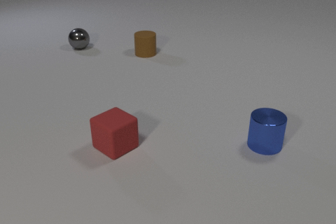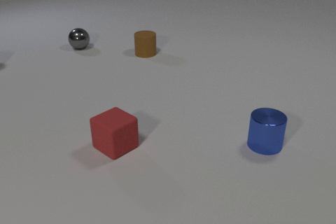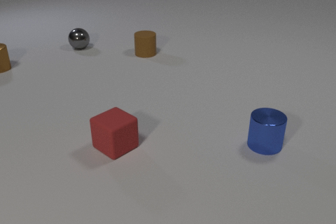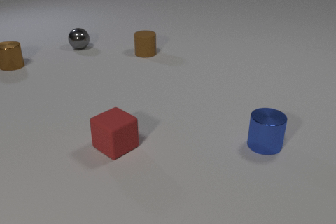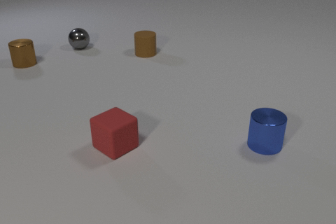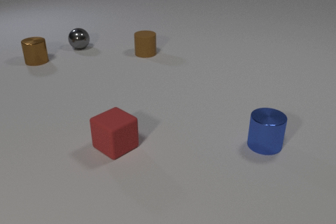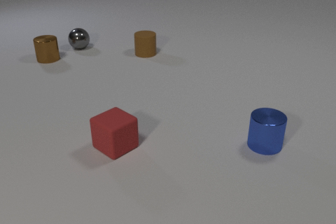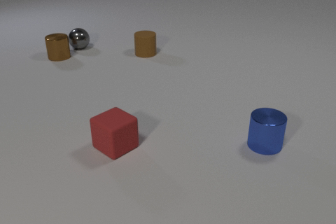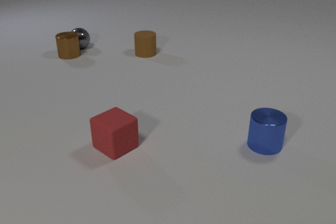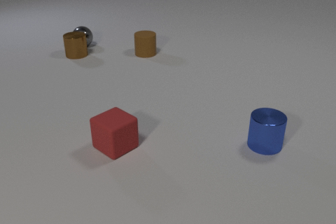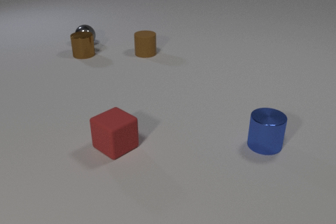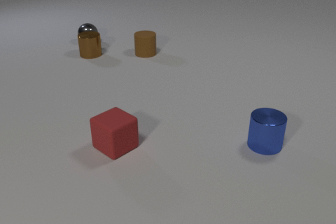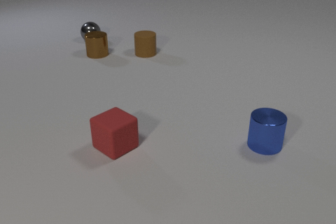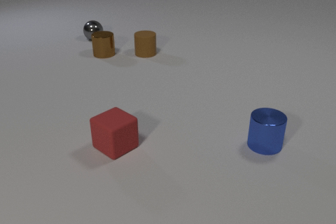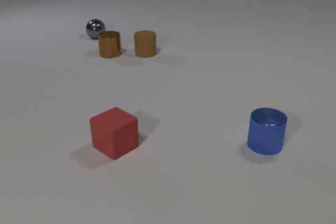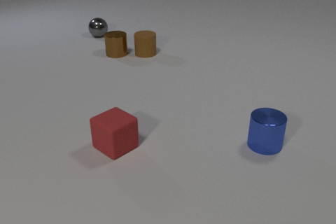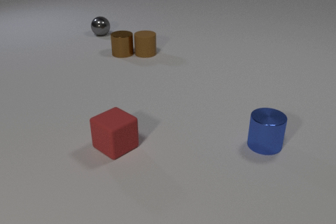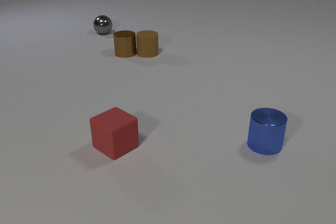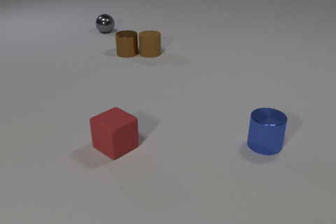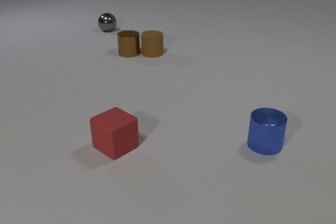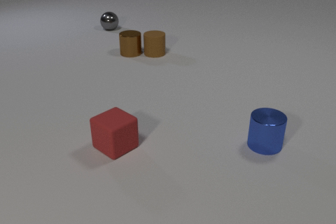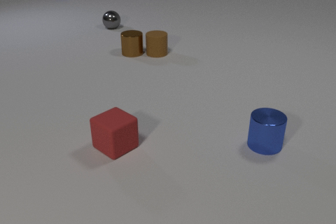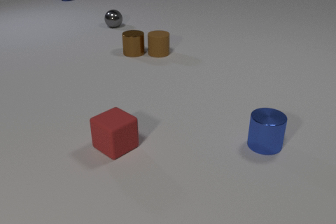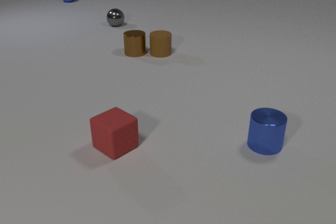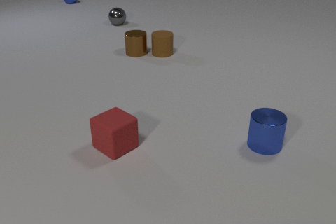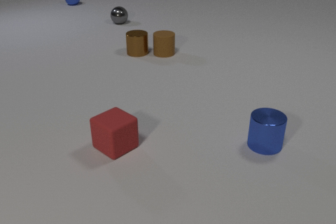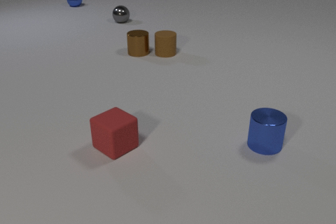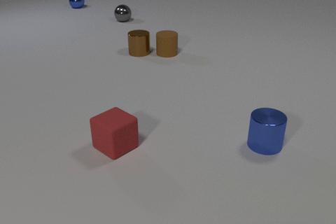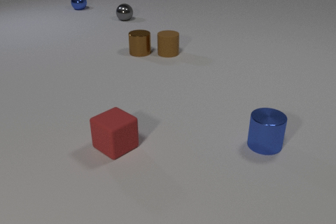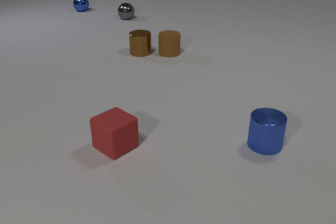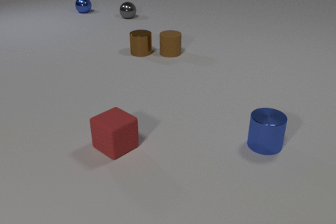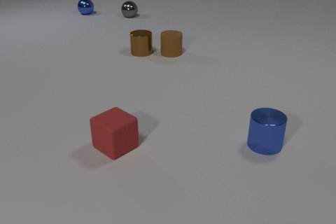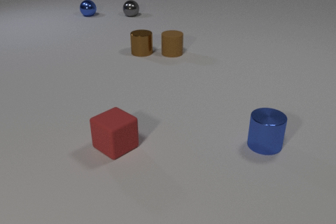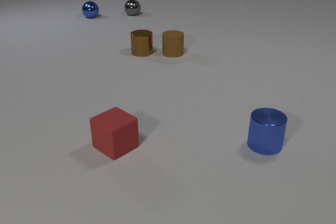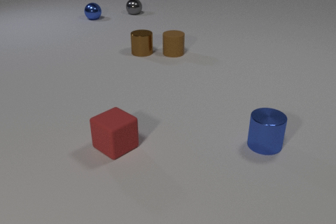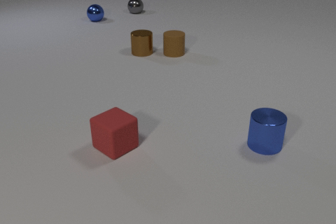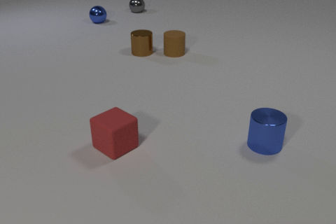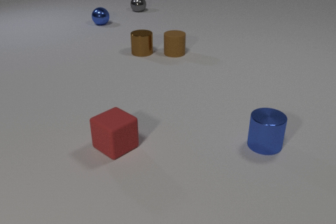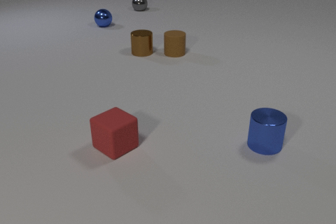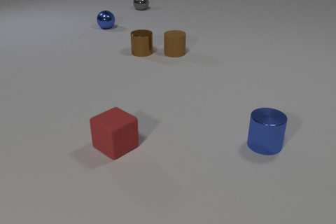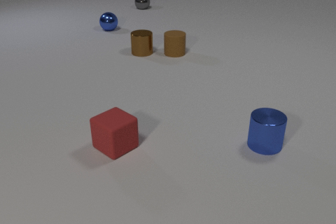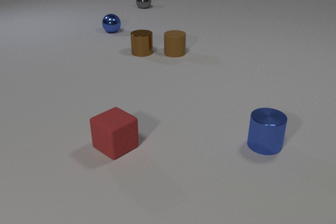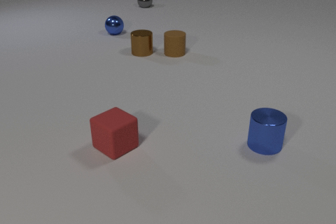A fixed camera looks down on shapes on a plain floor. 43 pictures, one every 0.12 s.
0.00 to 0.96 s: The brown metal cylinder comes in at the left edge, slides to the right. The brown metal cylinder and the gray metal sphere collide.
0.96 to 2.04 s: The brown metal cylinder slides to the right. The gray metal sphere rolls away from the camera and to the right. The brown metal cylinder and the brown rubber cylinder collide.
2.04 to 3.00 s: The brown metal cylinder slides to the right. The gray metal sphere rolls away from the camera and to the right. The brown rubber cylinder slides to the right. The blue metal sphere comes in at the top edge, rolls toward the camera.
3.00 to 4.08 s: The brown metal cylinder slides to the right. The gray metal sphere rolls away from the camera and to the right. The brown rubber cylinder slides to the right. The blue metal sphere rolls toward the camera.
4.08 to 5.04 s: The gray metal sphere rolls away from the camera and to the right. The blue metal sphere rolls toward the camera.
Are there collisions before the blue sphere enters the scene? yes.
What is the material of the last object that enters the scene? metal.
What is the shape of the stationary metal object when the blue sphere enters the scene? cylinder.
